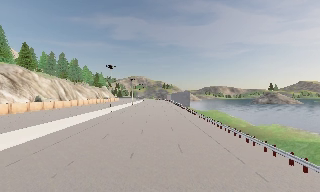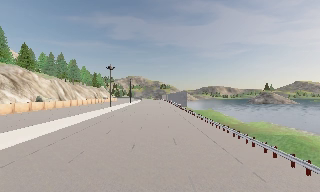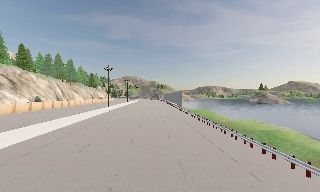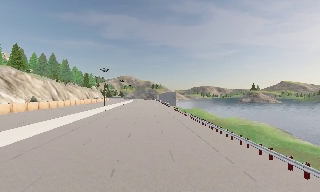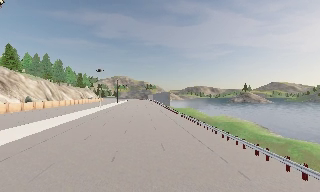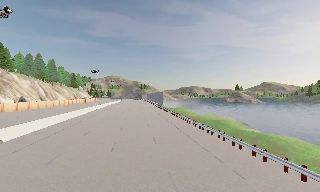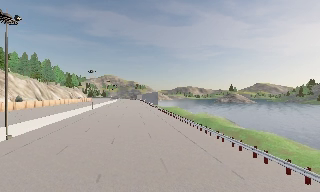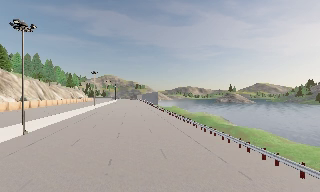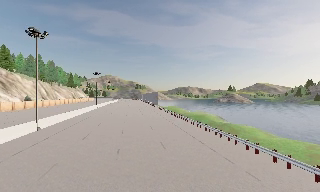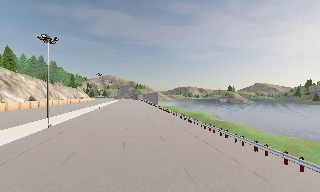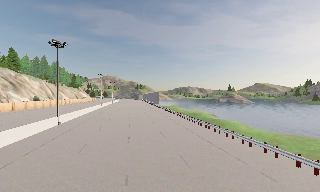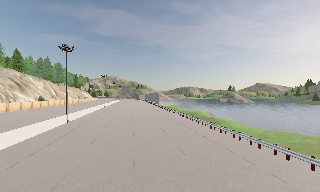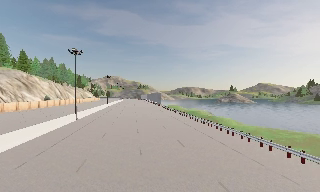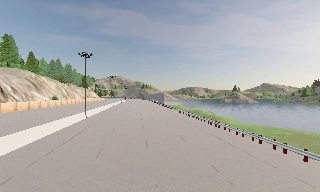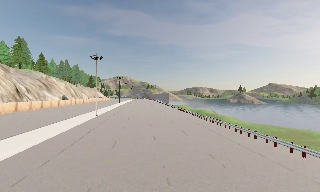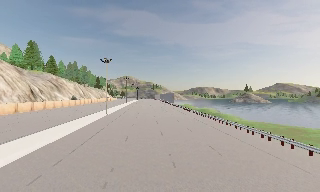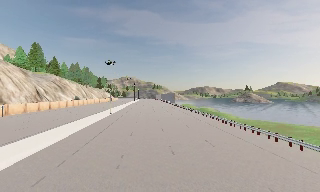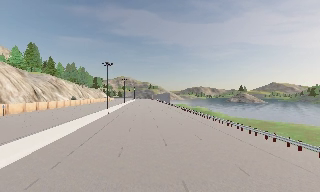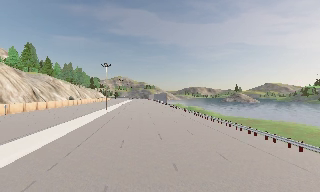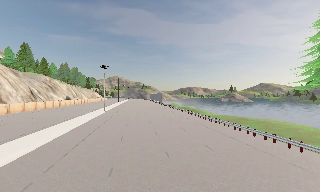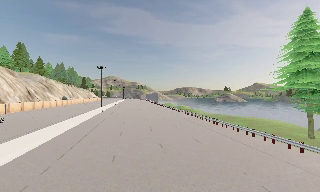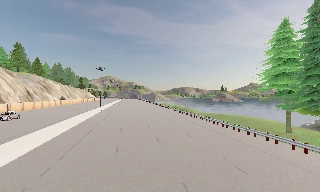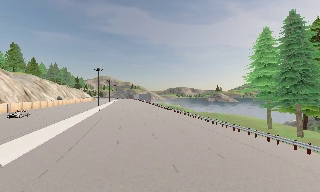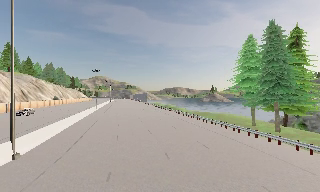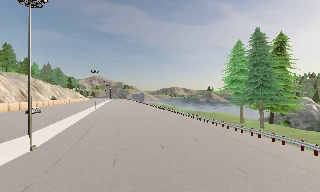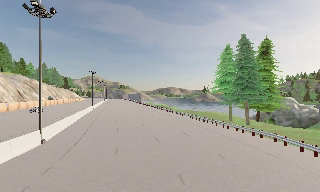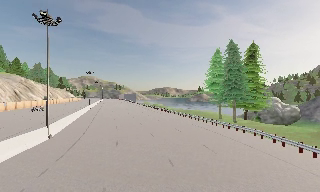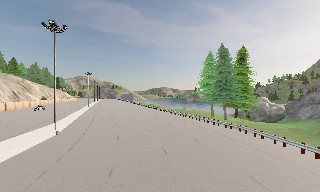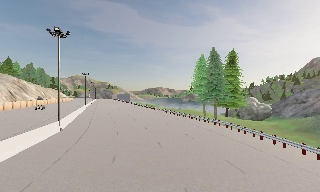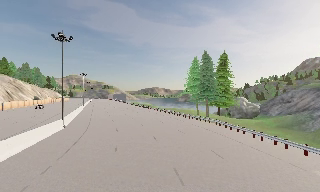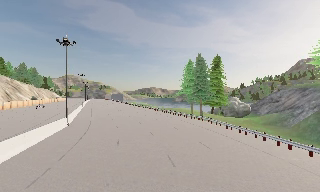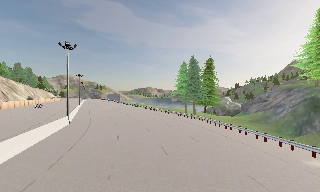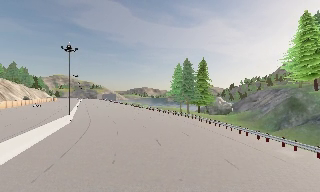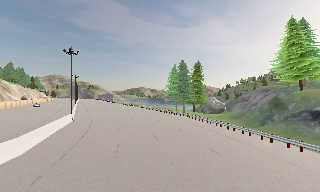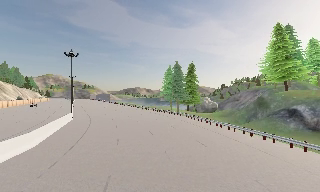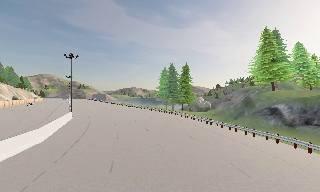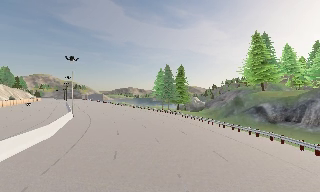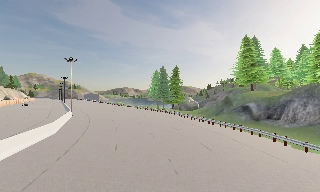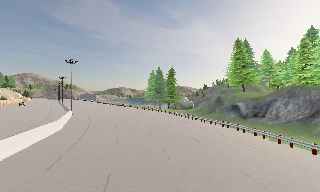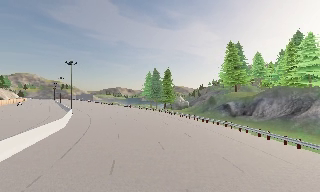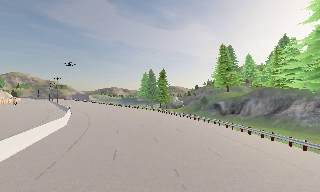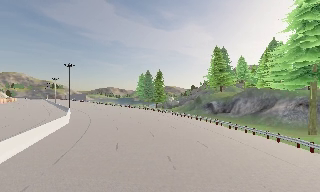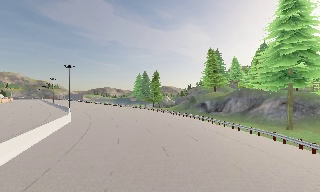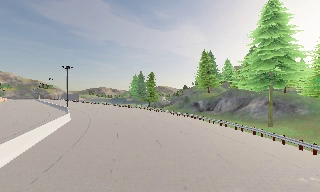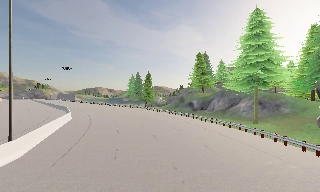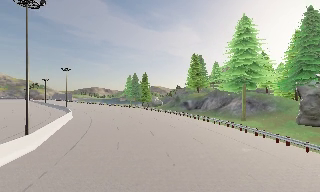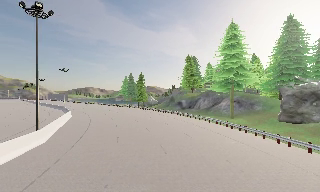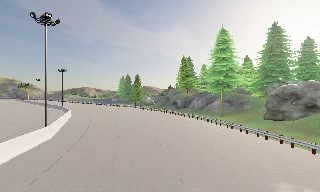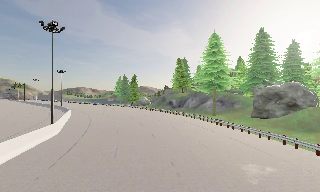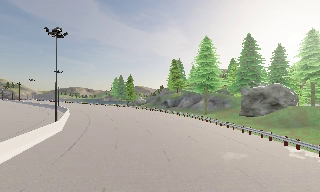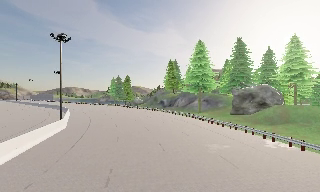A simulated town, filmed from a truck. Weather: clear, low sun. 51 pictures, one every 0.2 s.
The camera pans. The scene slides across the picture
to the left.
The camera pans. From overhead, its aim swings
clockwise.
0.0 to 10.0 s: The scene slides to the left, as the camera pans about 50 degrees to its right. It travels backward, about 95 m.
The film runs backward here.
